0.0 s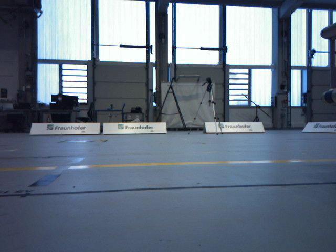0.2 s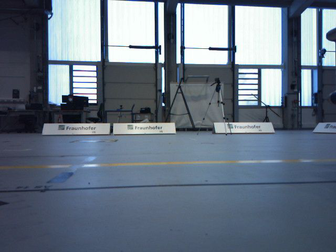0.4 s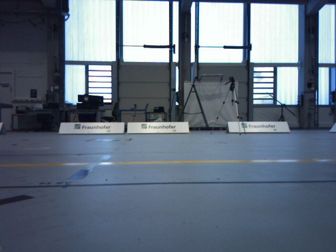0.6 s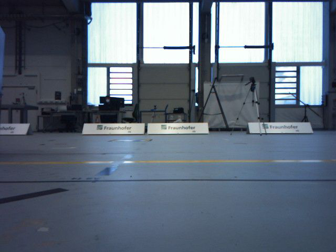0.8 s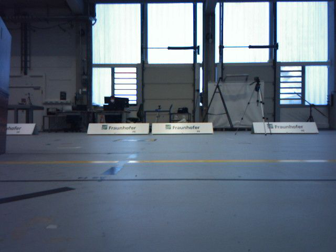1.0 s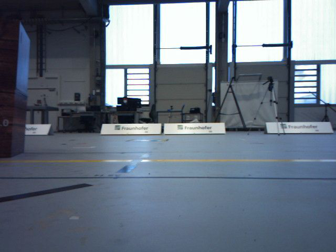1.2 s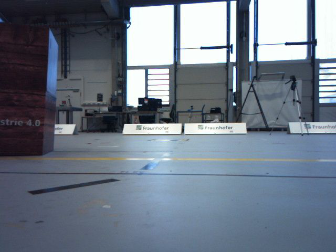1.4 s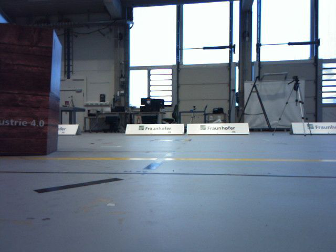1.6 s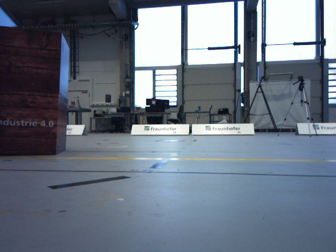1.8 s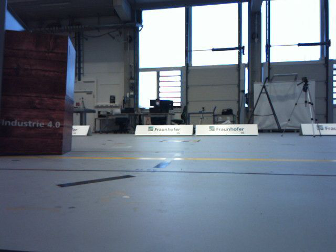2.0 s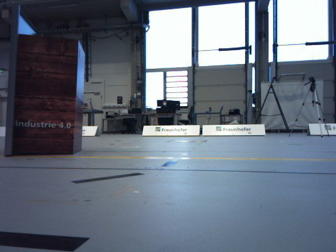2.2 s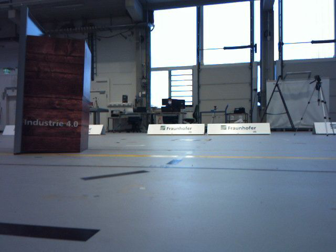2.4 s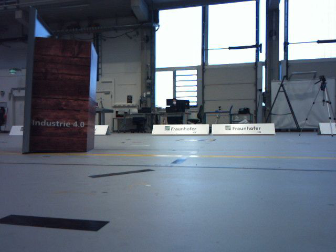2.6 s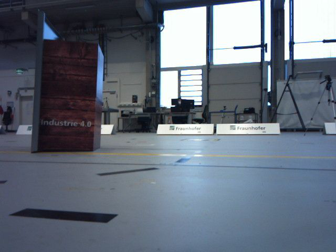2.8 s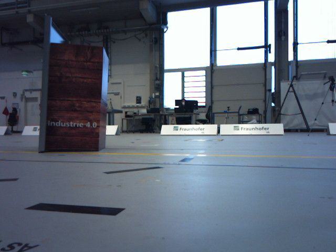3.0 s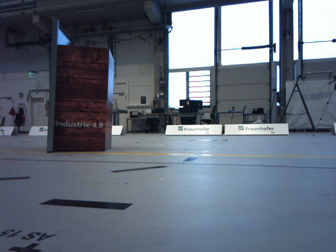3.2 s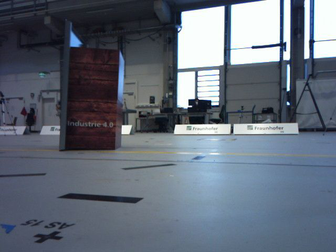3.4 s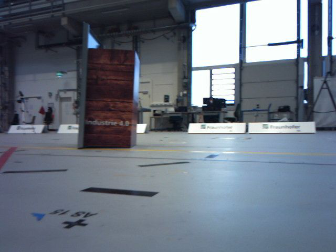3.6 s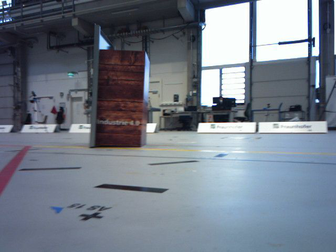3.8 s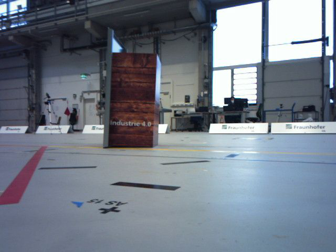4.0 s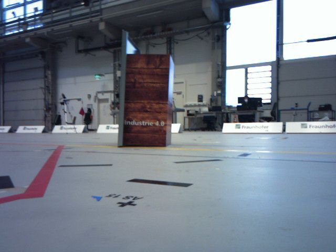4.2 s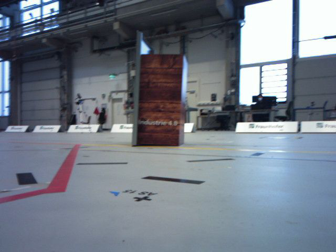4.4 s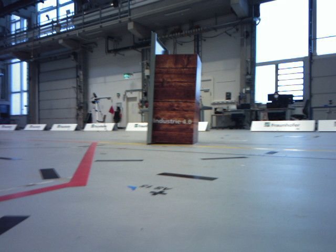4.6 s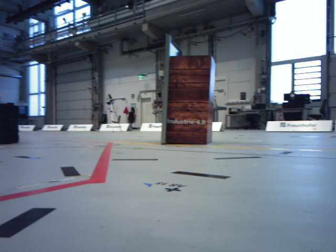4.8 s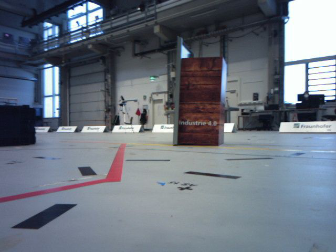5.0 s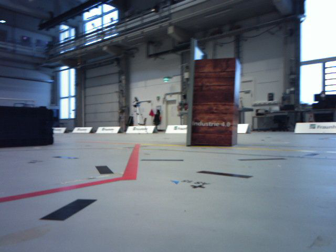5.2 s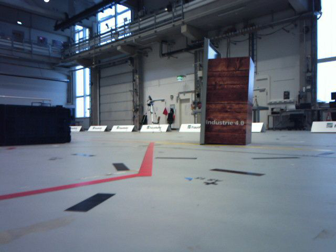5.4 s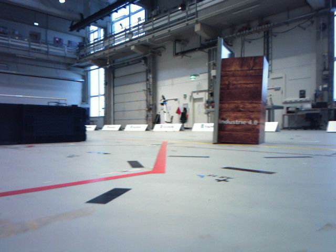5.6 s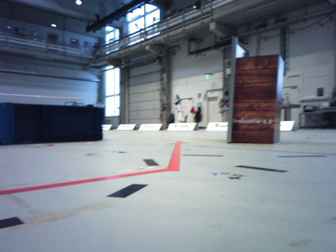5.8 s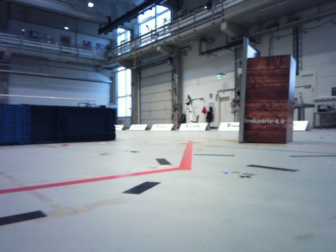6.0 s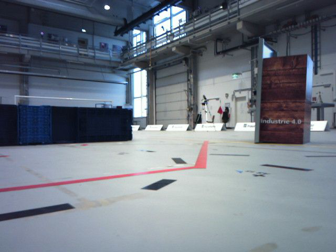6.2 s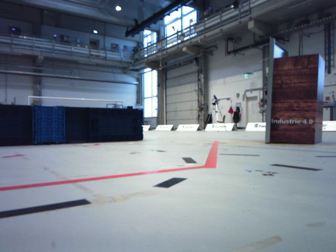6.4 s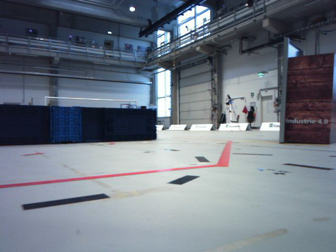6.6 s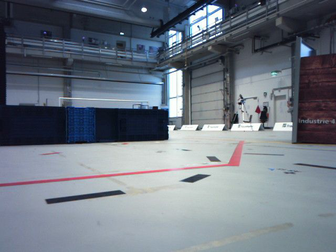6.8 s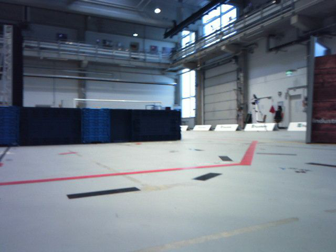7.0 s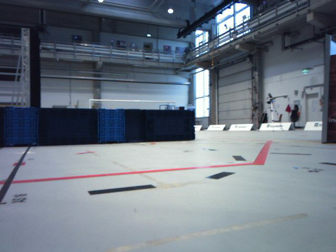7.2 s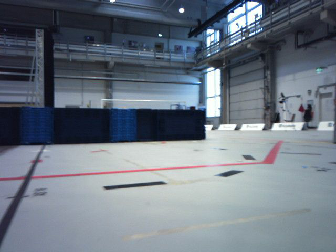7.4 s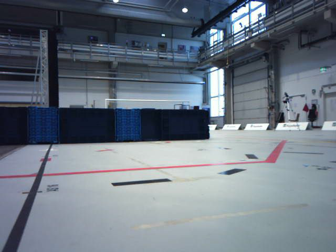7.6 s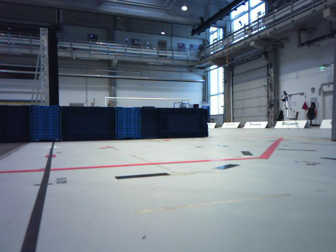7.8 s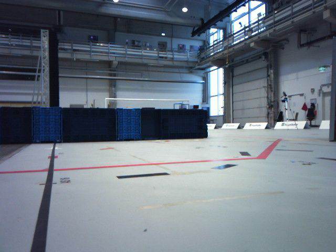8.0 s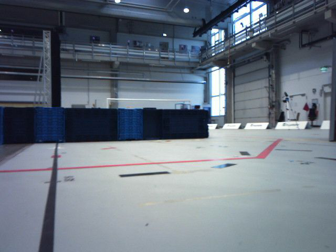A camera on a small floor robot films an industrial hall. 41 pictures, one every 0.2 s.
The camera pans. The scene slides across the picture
to the right.
The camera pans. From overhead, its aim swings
counterclockwise.
0.0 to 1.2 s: The camera swings to its left by about 15 degrees, and the scene slides to the right. It travels backward, about 0.2 m, so what stands in front gets smaller.
1.2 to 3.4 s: The camera pans to its left, which is counterclockwise from overhead, by about 15 degrees. It travels backward, about 0.4 m, so what stands in front gets smaller.
3.4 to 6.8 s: The camera swings to its left by about 45 degrees, and the scene slides to the right. It travels backward, about 0.6 m.
6.8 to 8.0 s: The camera travels backward, about 0.2 m, so what stands in front gets smaller.
The film runs backward here.
